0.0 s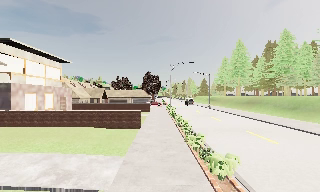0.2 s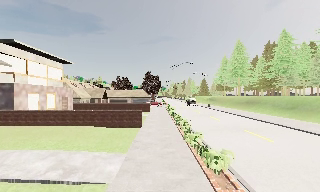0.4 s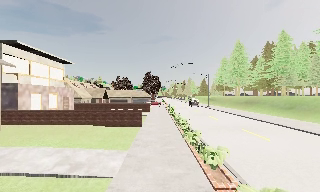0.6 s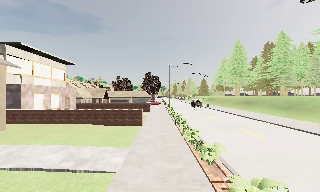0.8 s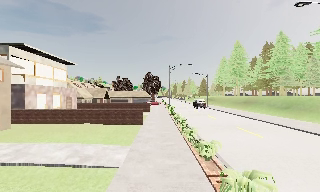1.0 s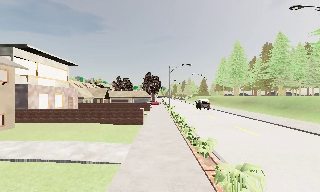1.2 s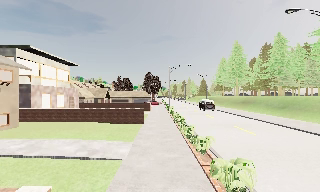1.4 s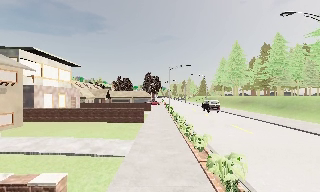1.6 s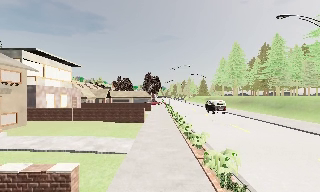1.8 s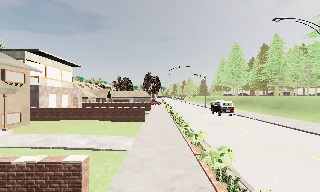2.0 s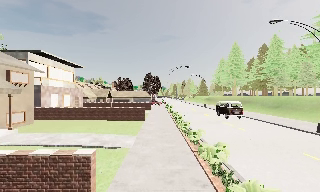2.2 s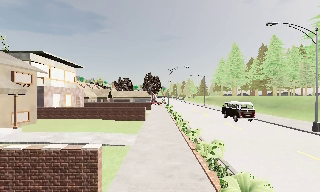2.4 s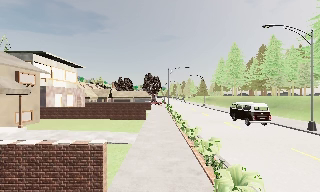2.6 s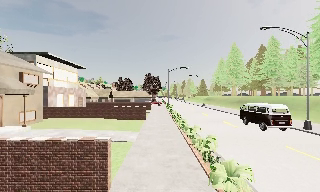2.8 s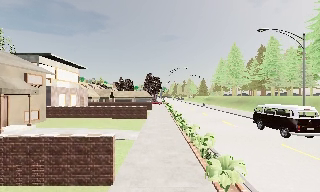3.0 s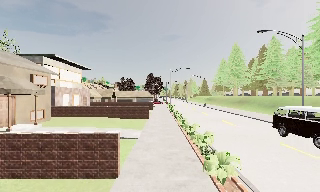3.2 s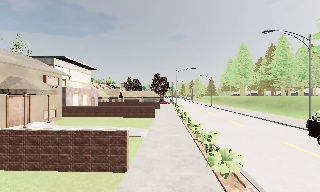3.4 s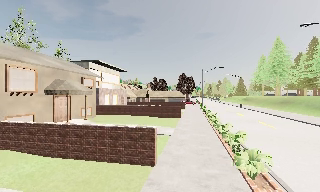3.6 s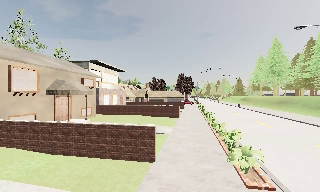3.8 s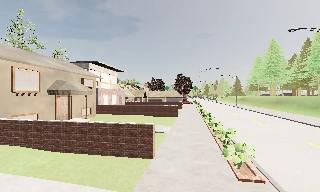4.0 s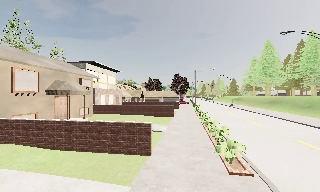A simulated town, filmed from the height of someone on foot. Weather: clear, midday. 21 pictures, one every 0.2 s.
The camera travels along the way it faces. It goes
backward.
0.0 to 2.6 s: The camera travels backward, about 4.5 m, so what stands in front gets smaller.
2.6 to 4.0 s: The camera swings to its left by about 10 degrees, and the scene slides to the right. It travels backward, about 2.5 m, so what stands in front gets smaller.
The film runs backward here.
